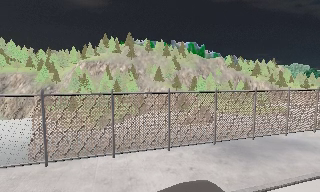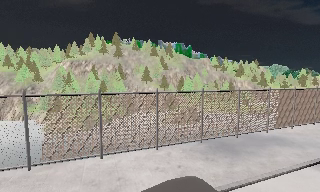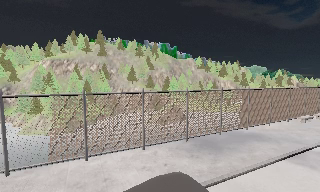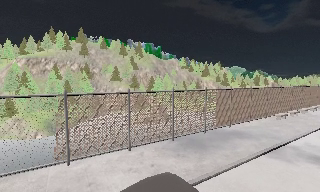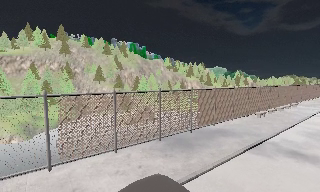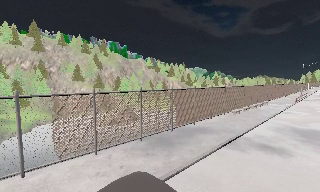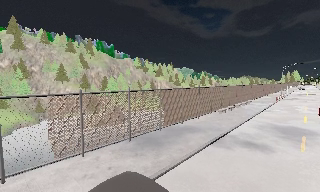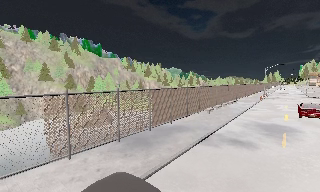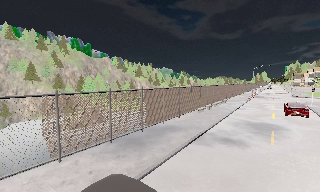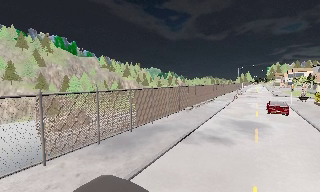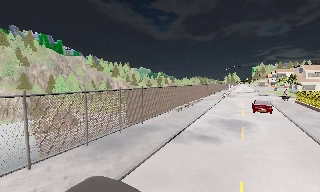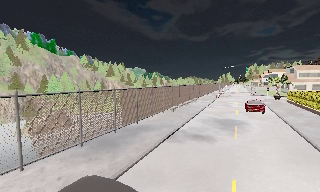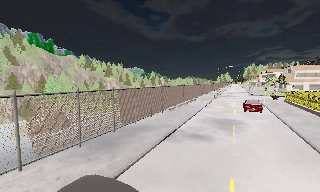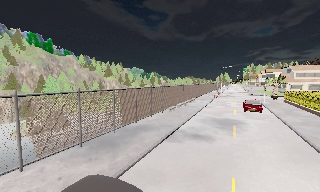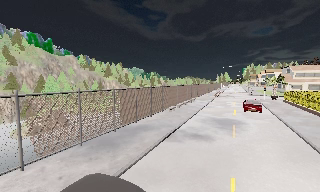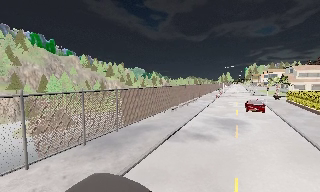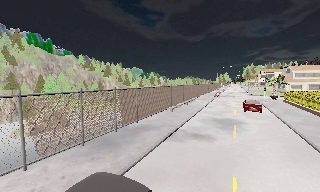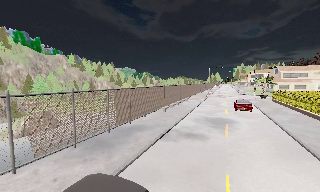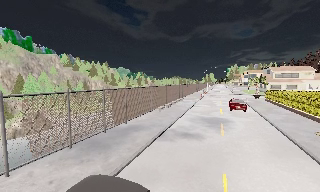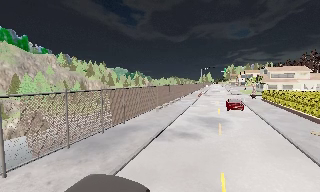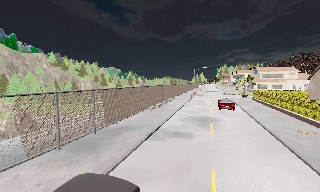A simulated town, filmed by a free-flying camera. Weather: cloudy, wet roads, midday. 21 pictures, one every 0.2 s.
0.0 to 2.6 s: The camera pans to its right, which is clockwise from overhead, by about 50 degrees.
2.6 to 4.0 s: The camera shifts only a little, or ends up much as it began.
The film runs backward here.
